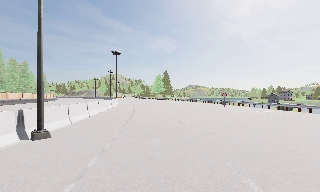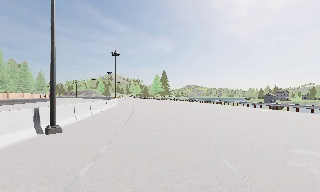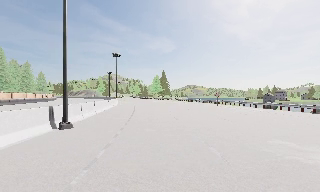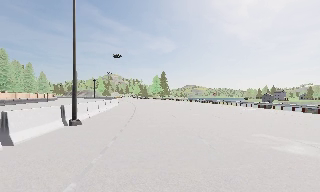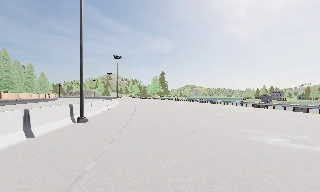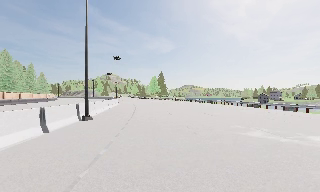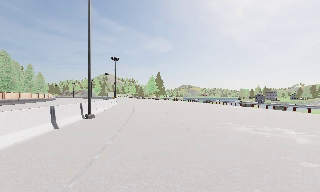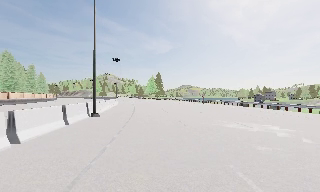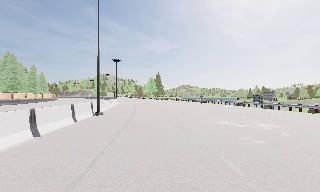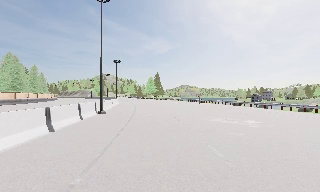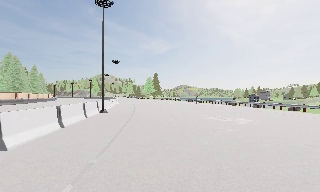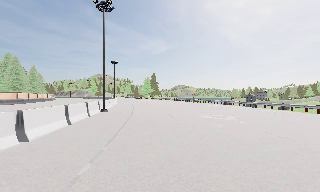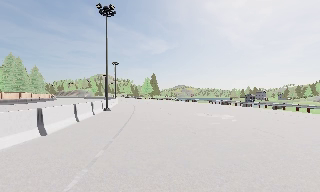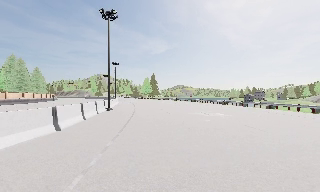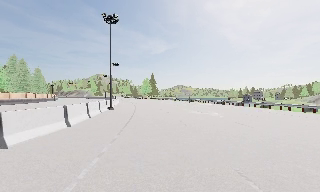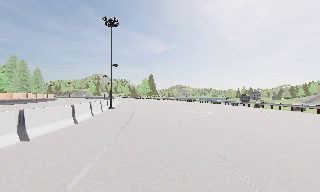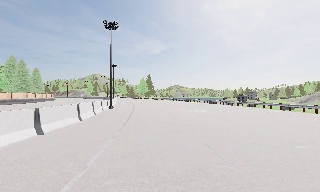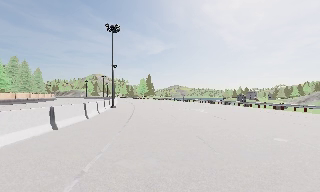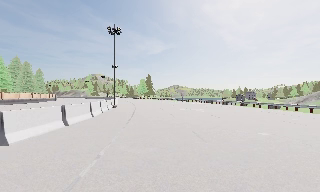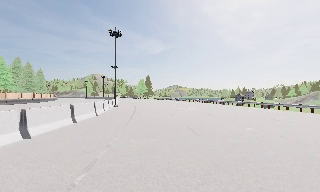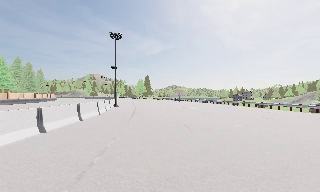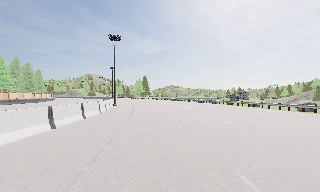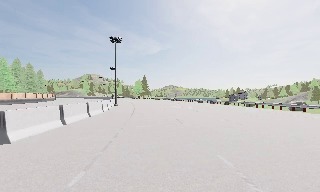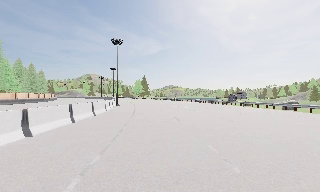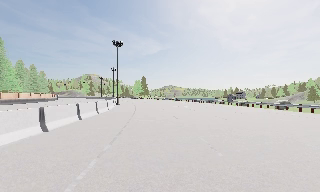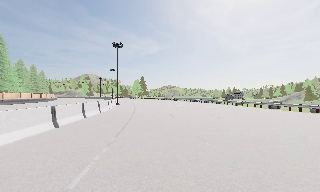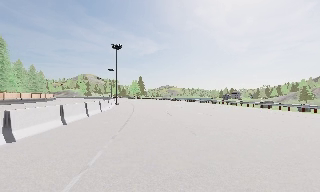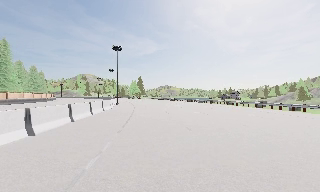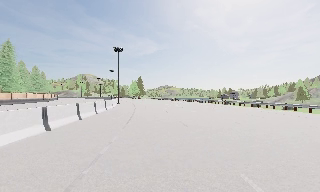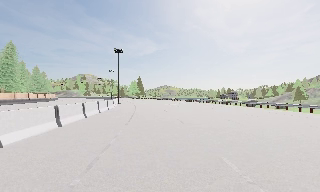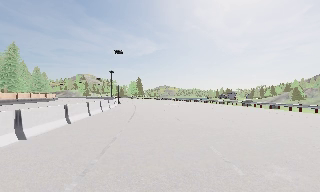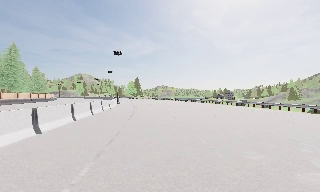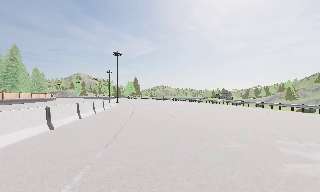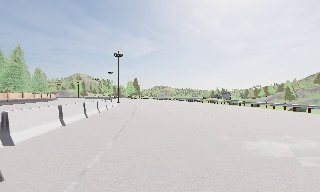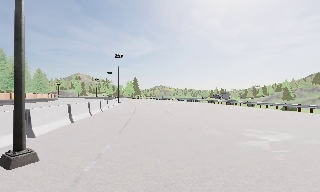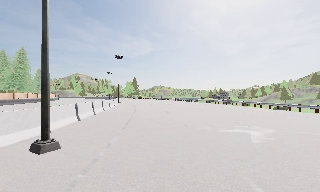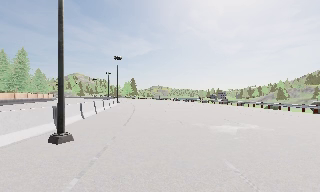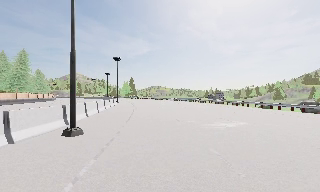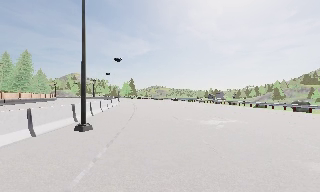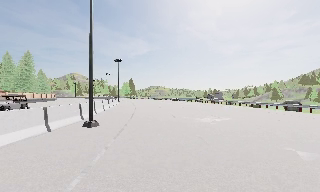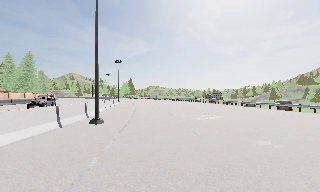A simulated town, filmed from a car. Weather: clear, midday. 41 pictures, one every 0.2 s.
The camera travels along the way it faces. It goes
backward.
0.0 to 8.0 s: The camera swings to its right by about 15 degrees, and the scene slides to the left. It travels backward, about 40 m, so what stands in front gets smaller.
The film runs backward here.
